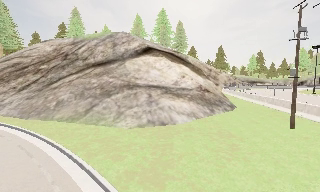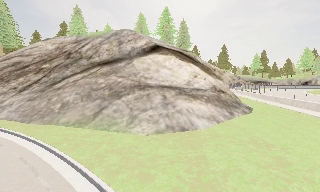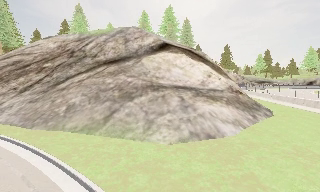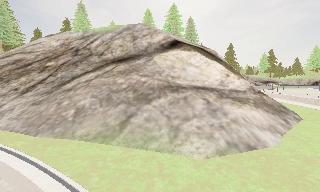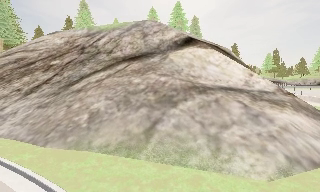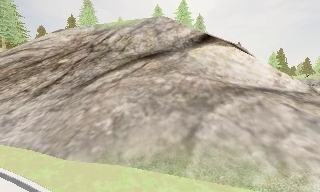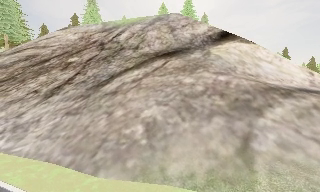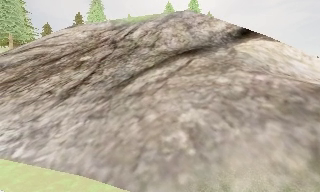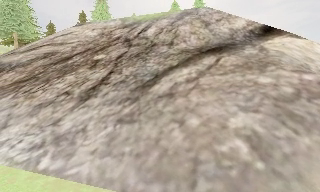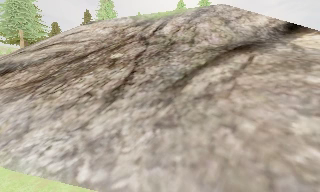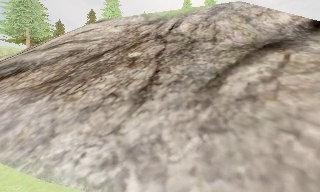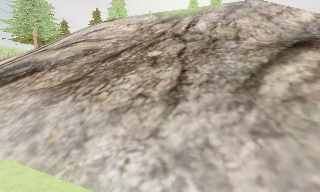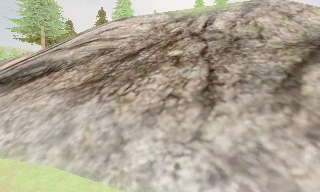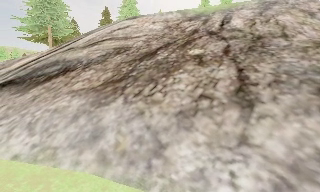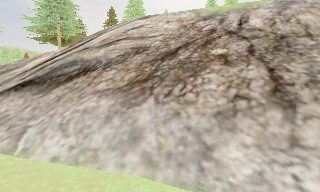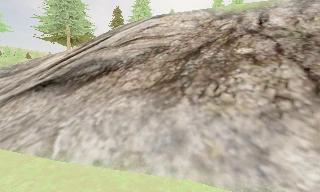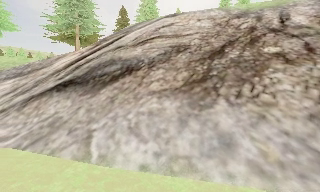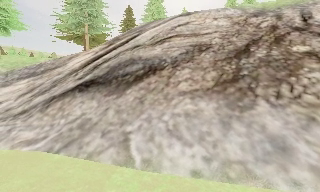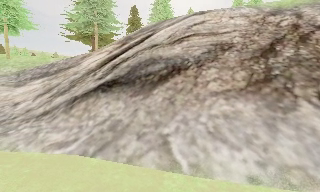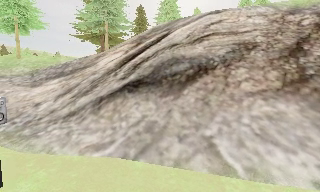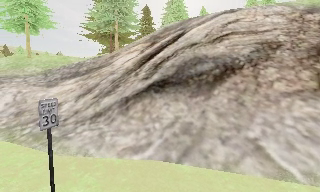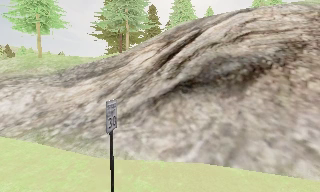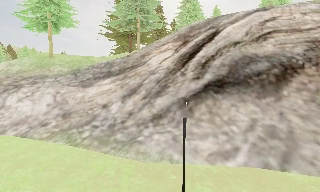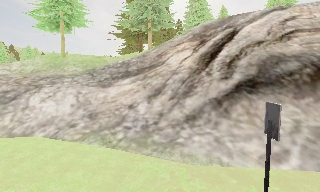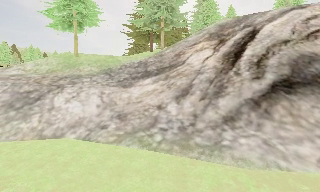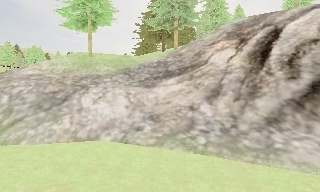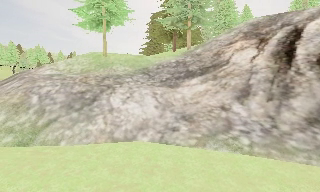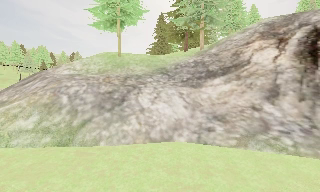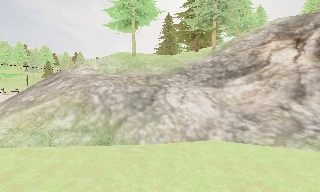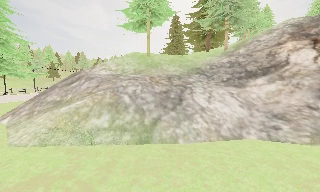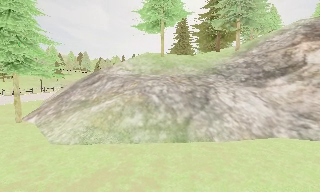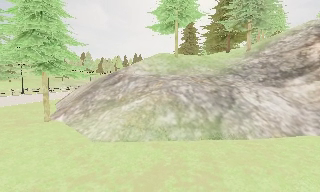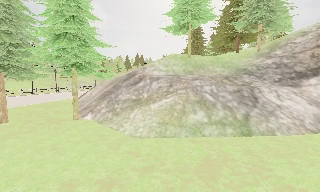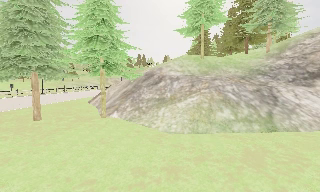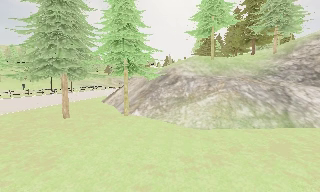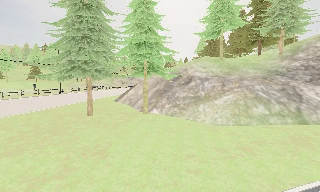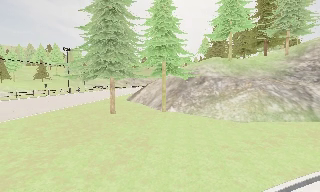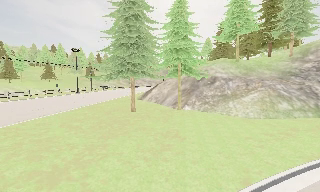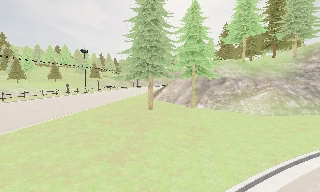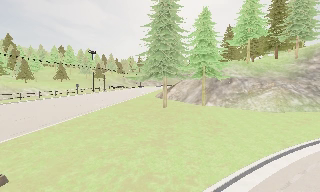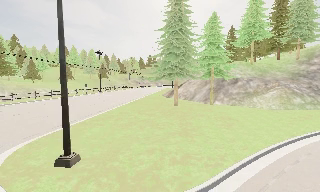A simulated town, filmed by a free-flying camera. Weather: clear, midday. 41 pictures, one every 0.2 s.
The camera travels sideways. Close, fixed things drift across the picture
to the right.
0.0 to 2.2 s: The camera travels to its left and forward, about 20 m, so close, fixed things drift to the right.
2.2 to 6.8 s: The camera travels to its left, about 40 m, so close, fixed things drift to the right.
6.8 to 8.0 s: The camera travels to its left and backward, about 12 m, so close, fixed things drift to the right.
The film runs forward here.
